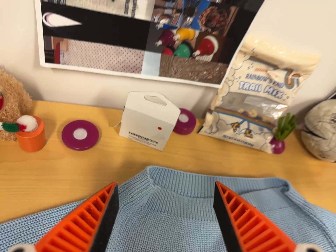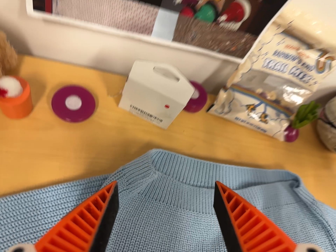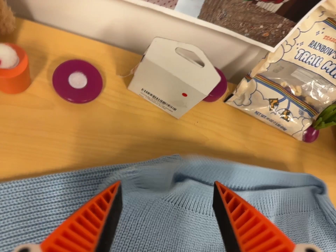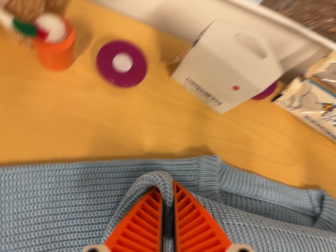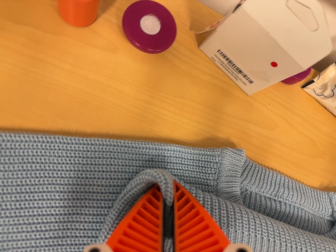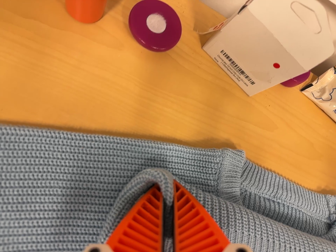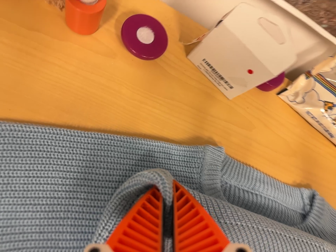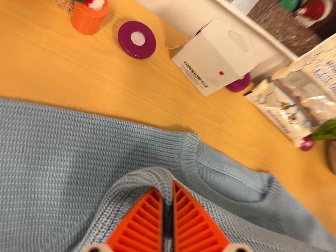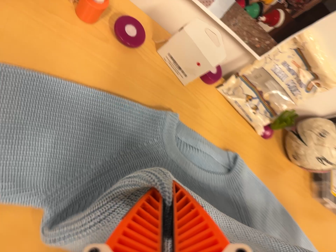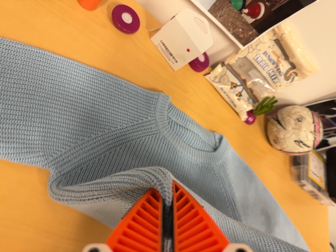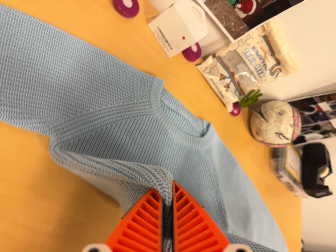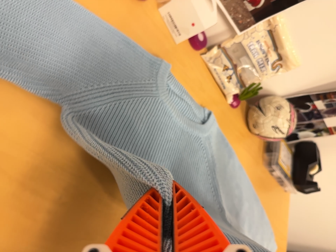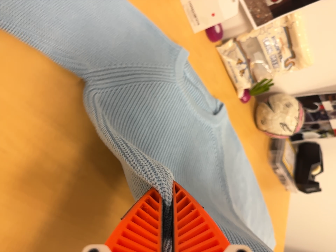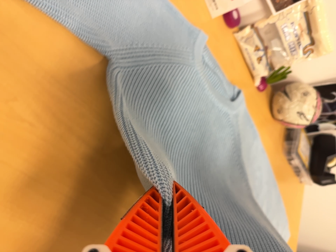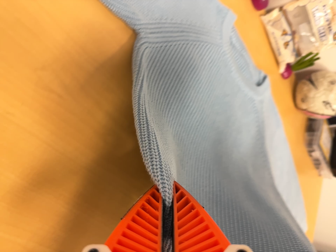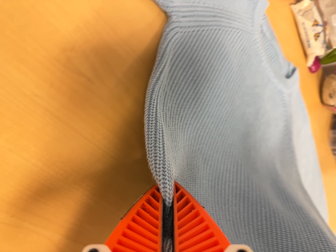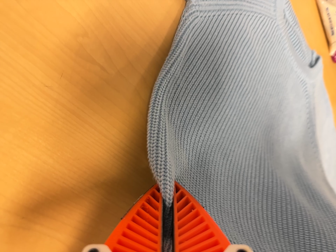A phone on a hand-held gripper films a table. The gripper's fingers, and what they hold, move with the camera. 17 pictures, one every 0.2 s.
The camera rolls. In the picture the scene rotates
clockwise.
0.0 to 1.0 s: The camera travels forward and to its left, about 16 cm, so what stands in front looms larger. Its aim tips toward the bottom of its view by about 20 degrees, and the scene shifts upward. It rolls about its line of sight by about 25 degrees, and the scene rotates clockwise.
1.0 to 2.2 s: The camera swings to its right by about 20 degrees, and the scene slides to the left. It travels backward and toward the bottom of its view, about 28 cm, so what stands in front gets smaller. It rolls about its line of sight by about 10 degrees, and the scene rotates clockwise.
2.2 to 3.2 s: The camera travels to its left, toward the bottom of its view and forward, about 14 cm, so close, fixed things drift to the right.
The film runs backward here.
